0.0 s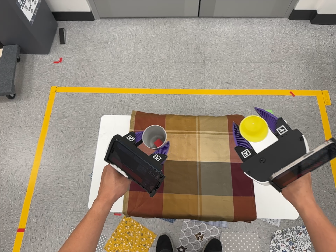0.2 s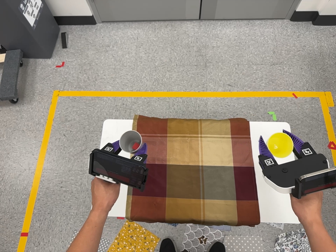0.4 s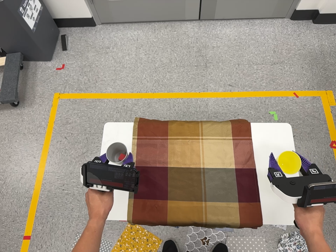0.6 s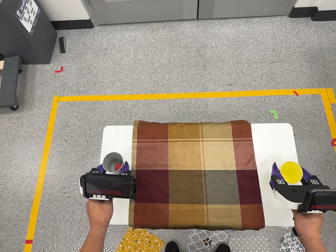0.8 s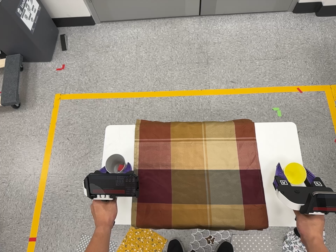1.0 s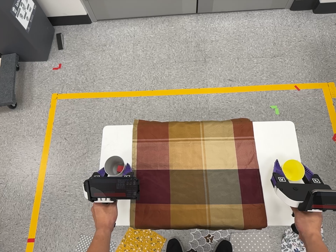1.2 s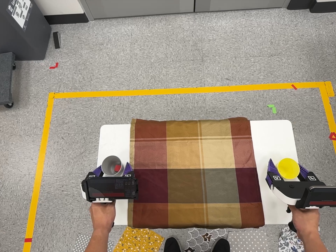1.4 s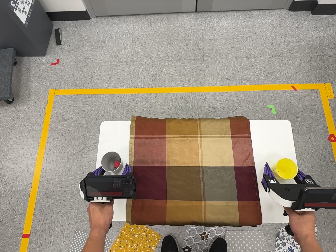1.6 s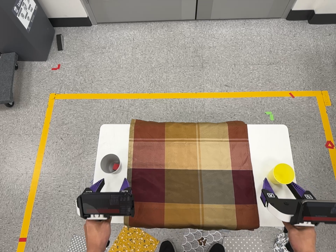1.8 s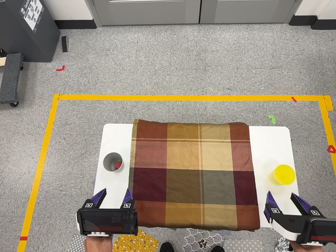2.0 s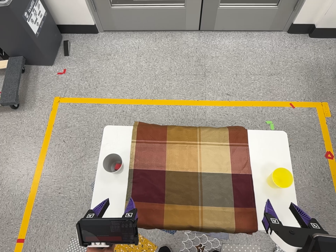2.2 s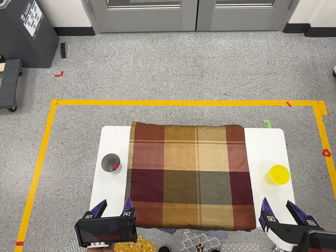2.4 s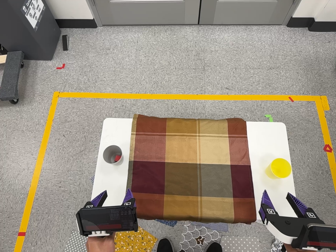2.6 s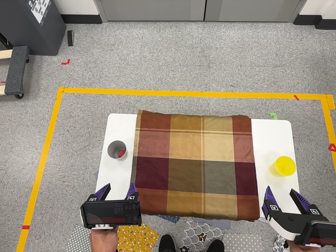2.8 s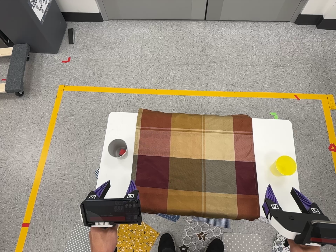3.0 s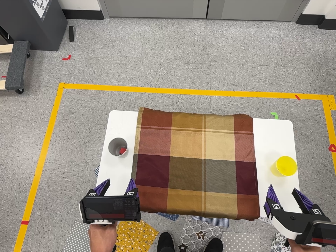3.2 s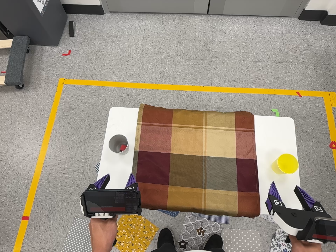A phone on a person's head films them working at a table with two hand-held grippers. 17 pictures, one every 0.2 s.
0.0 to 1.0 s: The camera travels toward the top of its view, about 7 cm, so close, fixed things drift downward.
1.0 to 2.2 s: The camera travels toward the bottom of its view and backward, about 8 cm.
2.2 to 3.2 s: The camera shifts only a little, or ends up much as it began.
The film runs forward here.
